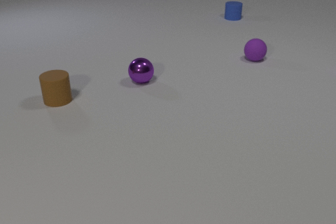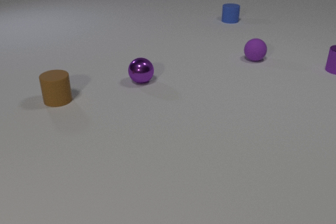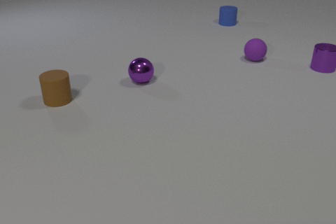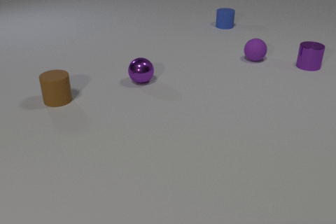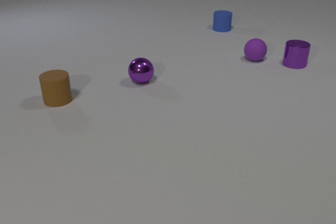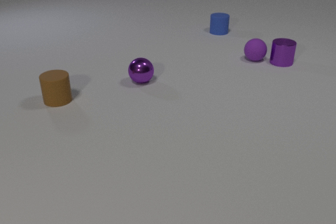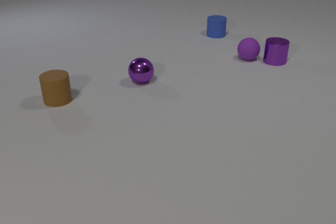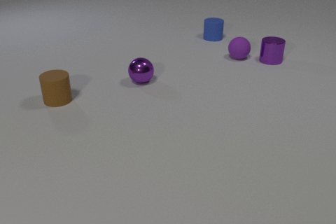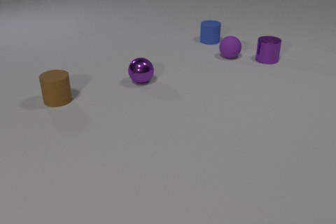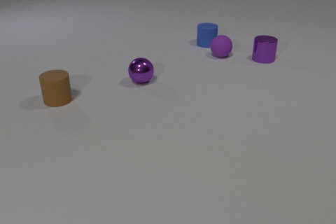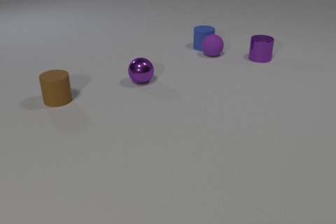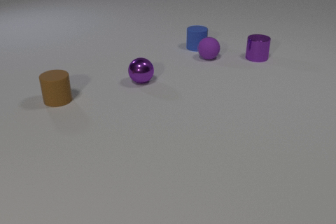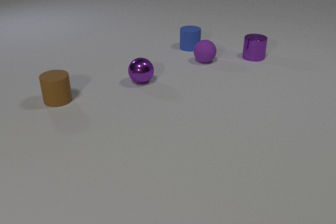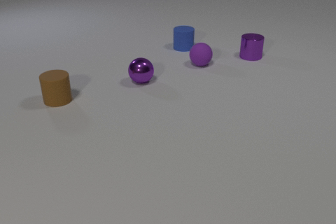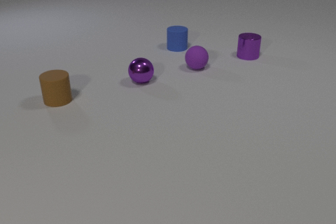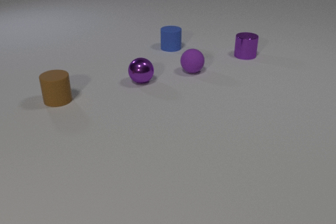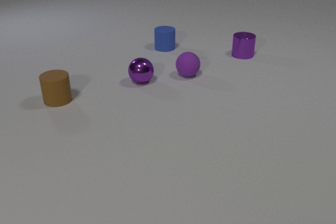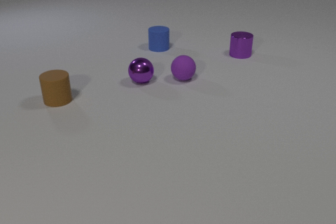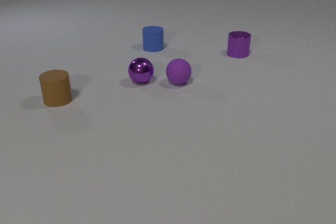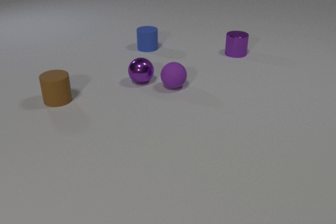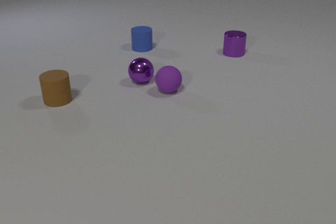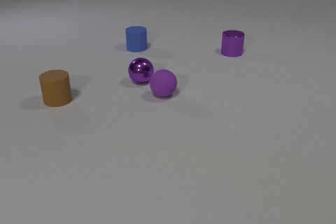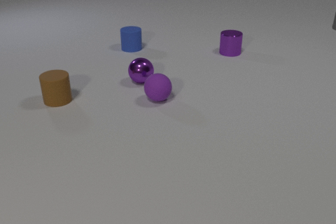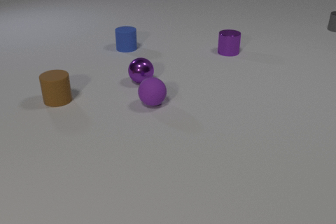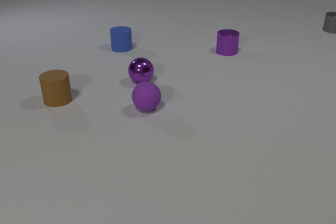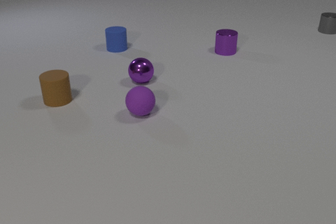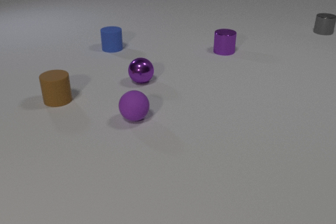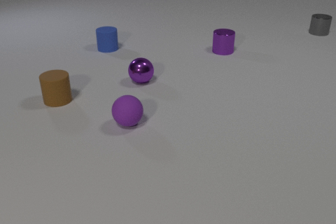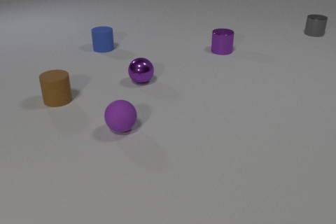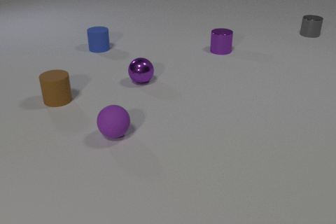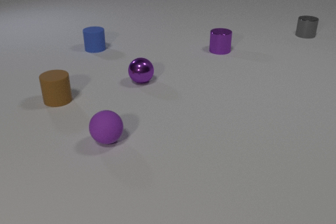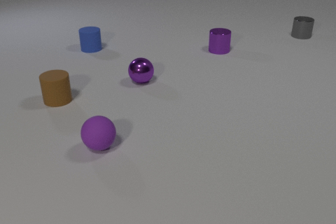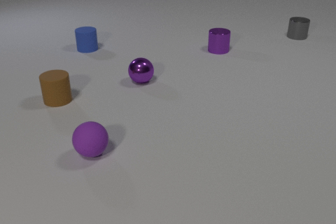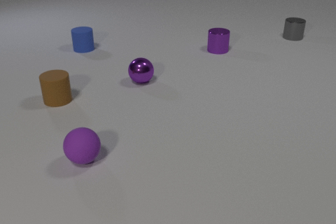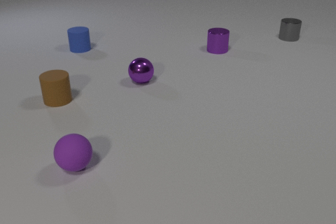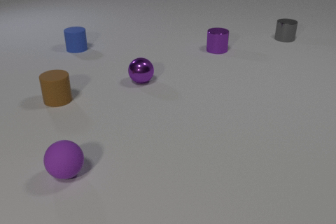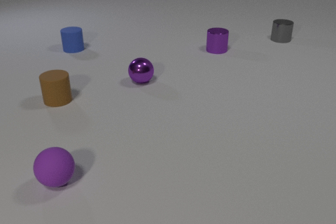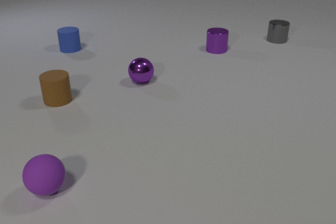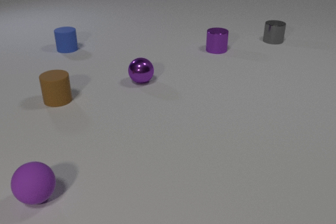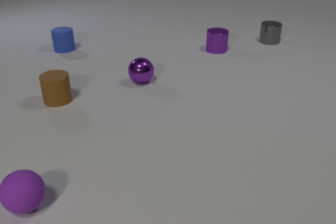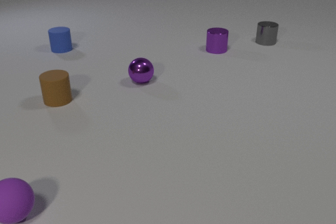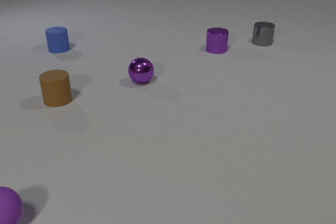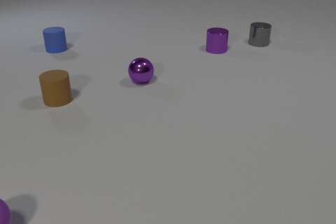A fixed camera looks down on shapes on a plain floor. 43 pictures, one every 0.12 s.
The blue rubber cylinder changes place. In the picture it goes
to the left.
The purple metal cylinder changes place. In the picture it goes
to the left.
0.00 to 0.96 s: The purple metal cylinder comes in at the right edge, slides to the left. The purple rubber sphere rolls to the left. The blue rubber cylinder slides toward the camera. The purple metal cylinder and the purple rubber sphere collide.
0.96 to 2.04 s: The purple metal cylinder slides to the left. The purple rubber sphere rolls toward the camera and to the left. The blue rubber cylinder slides to the left and toward the camera. The purple rubber sphere and the blue rubber cylinder collide.
2.04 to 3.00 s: The purple metal cylinder slides to the left. The purple rubber sphere rolls toward the camera and to the left. The blue rubber cylinder slides to the left. The gray metal cylinder comes in at the right edge, slides toward the camera and to the left.
3.00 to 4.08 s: The purple metal cylinder slides to the left. The purple rubber sphere rolls toward the camera and to the left. The blue rubber cylinder slides to the left. The gray metal cylinder slides to the left and toward the camera.
4.08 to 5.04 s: The purple rubber sphere rolls to the left and toward the camera. The blue rubber cylinder slides to the left. The gray metal cylinder slides to the left and toward the camera.
How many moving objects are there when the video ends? 3.
How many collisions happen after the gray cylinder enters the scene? 0.
What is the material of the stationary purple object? metal.
